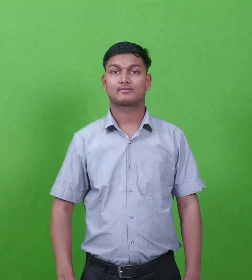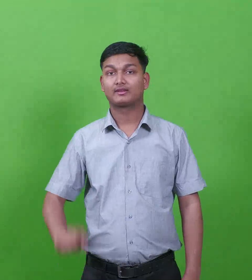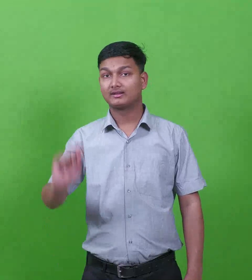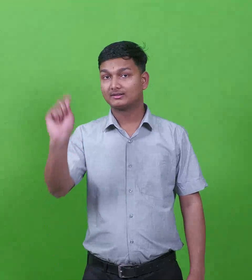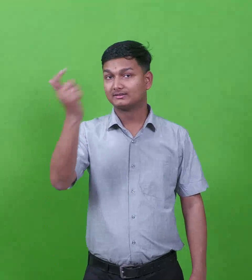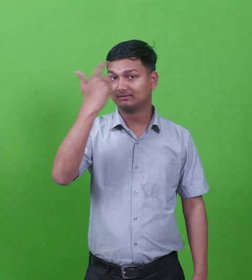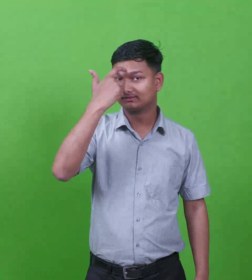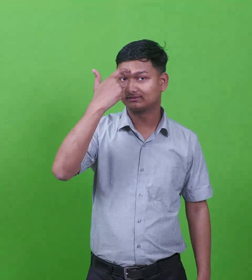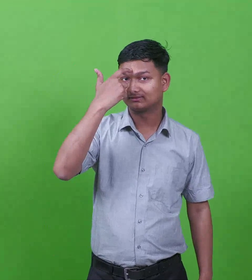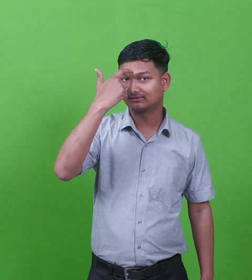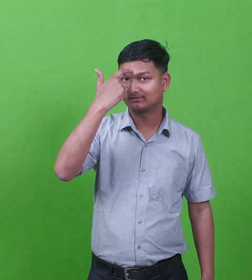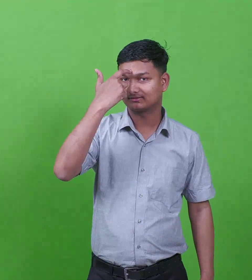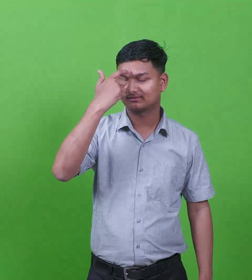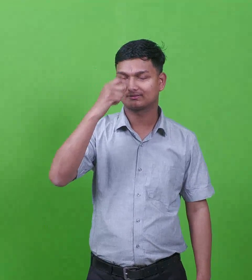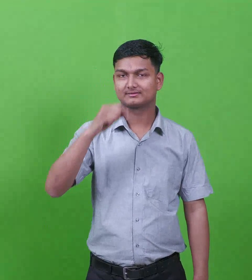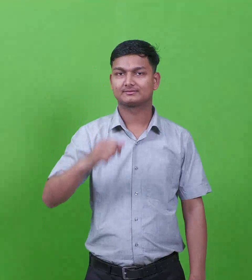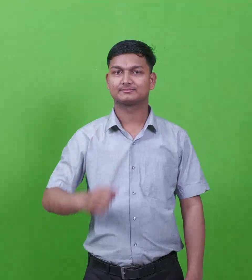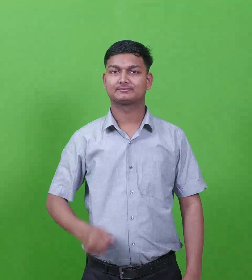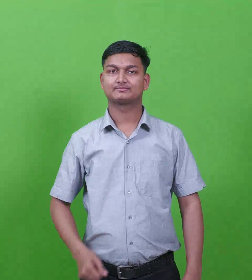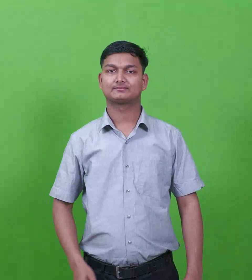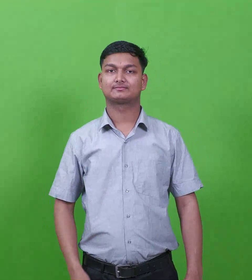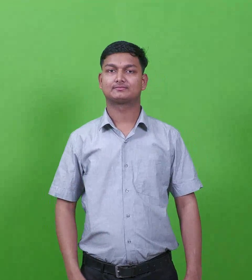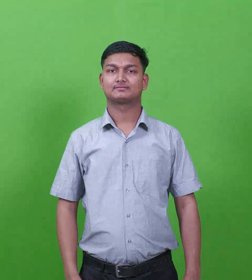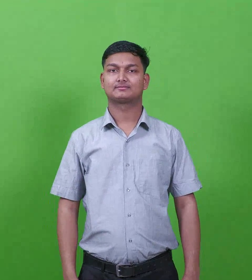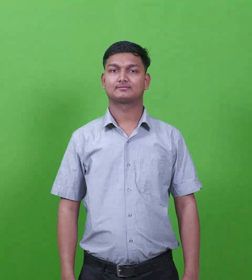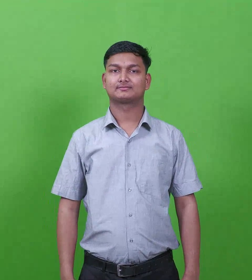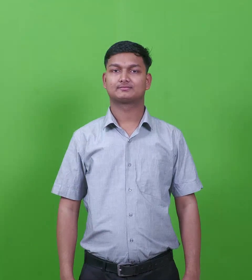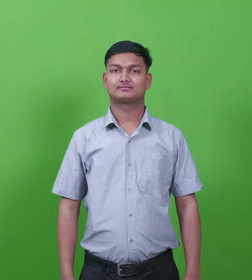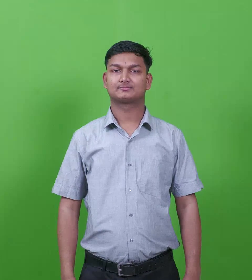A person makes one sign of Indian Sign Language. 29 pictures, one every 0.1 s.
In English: david
